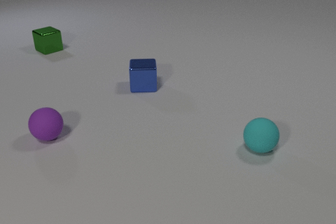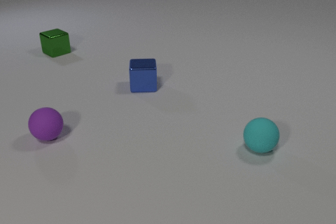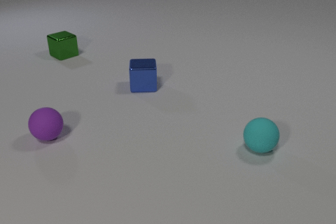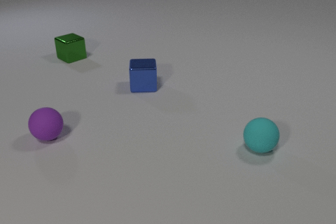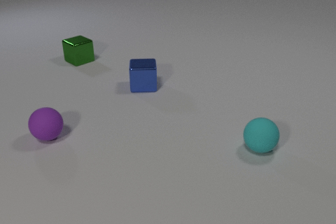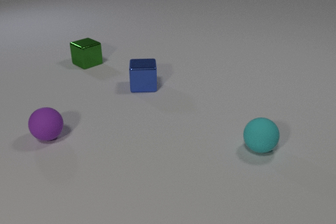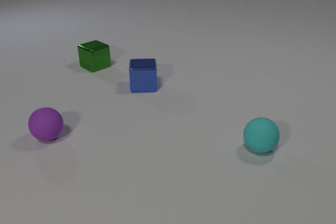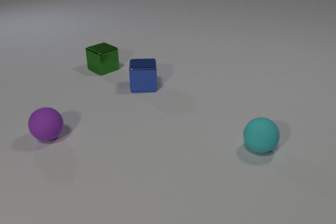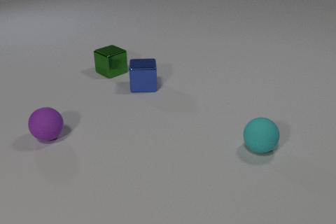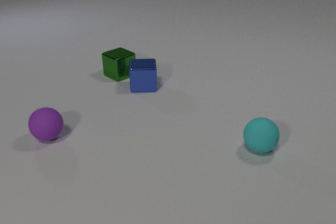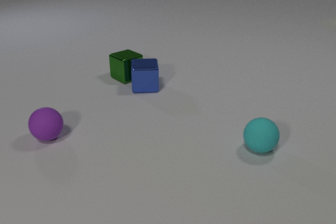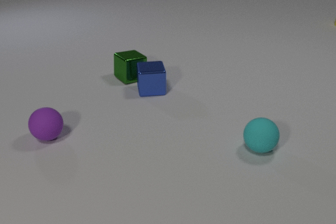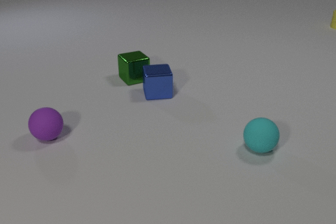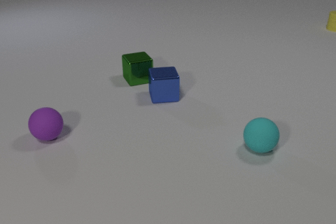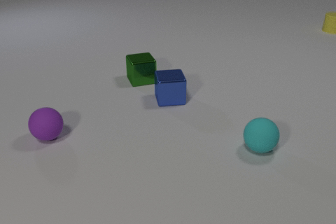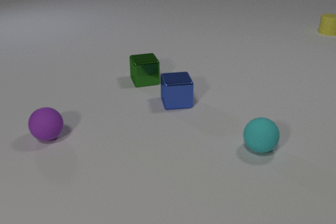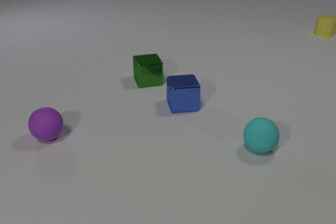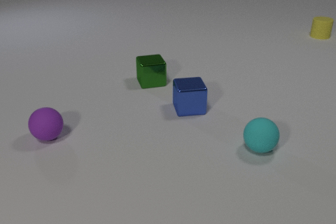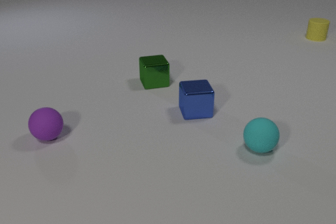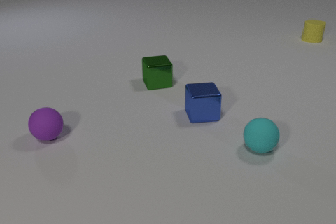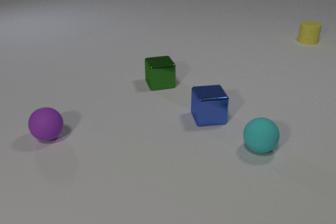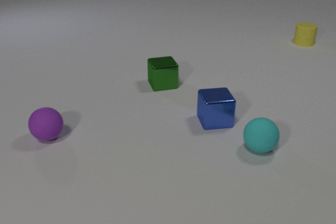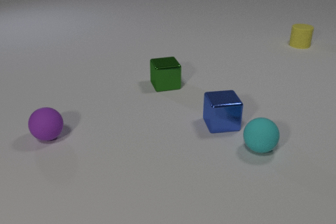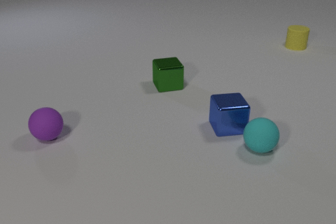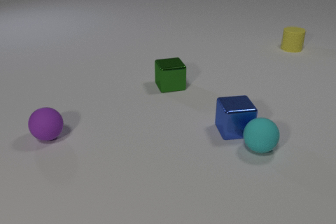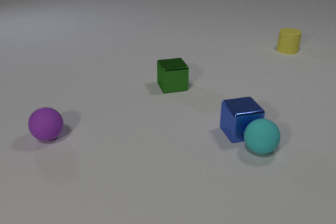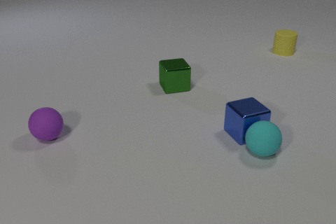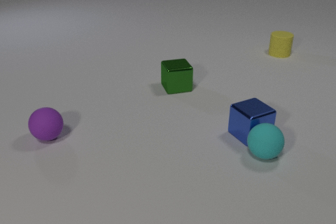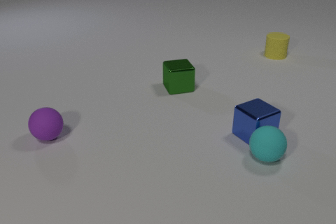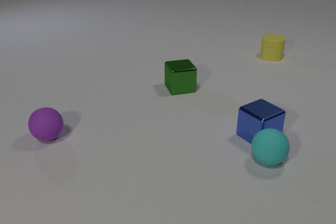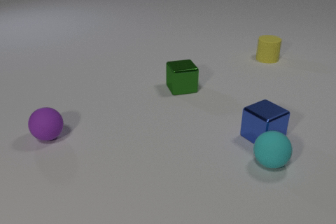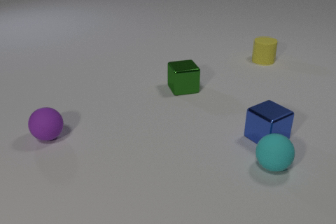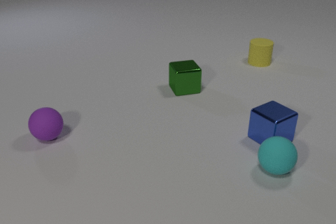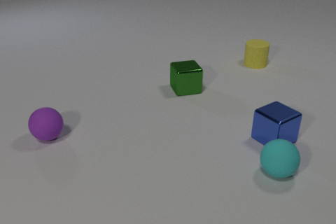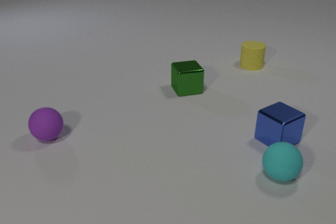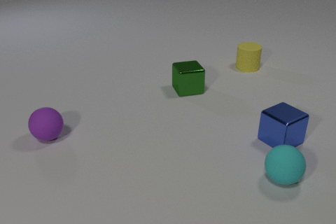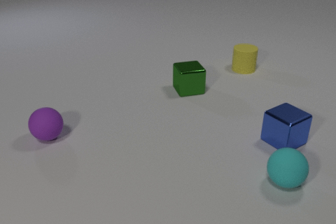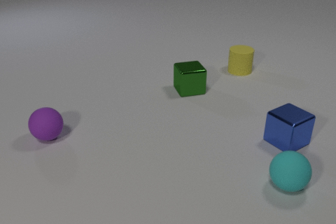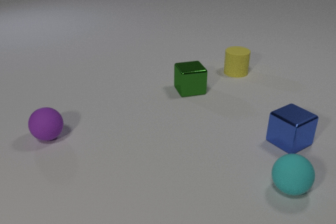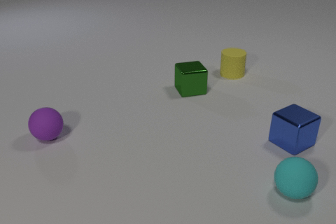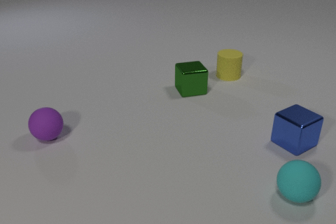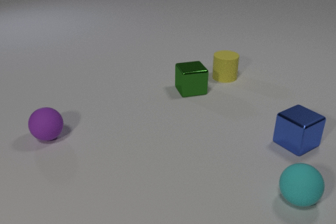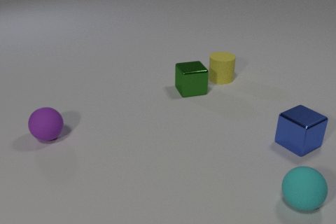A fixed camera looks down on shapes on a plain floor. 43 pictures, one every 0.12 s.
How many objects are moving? 4.
What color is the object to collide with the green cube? blue.
What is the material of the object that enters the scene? rubber.
0.00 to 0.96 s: The green metal cube slides toward the camera and to the right.
0.96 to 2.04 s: The green metal cube slides to the right and toward the camera, spins clockwise seen from above by about 30 degrees, its near face sliding to the left. The blue metal cube slides toward the camera and to the right. The yellow rubber cylinder comes in at the right edge, slides toward the camera and to the left. The green metal cube and the blue metal cube collide.
2.04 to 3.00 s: The green metal cube slides to the right and toward the camera. The blue metal cube slides to the right and toward the camera. The yellow rubber cylinder slides toward the camera and to the left. The blue metal cube and the cyan rubber sphere collide.
3.00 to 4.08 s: The green metal cube slides to the right and toward the camera. The blue metal cube slides to the right, spins so that its near face slides to the right, counterclockwise seen from above. The yellow rubber cylinder slides toward the camera and to the left. The cyan rubber sphere rolls toward the camera and to the right.
4.08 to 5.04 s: The blue metal cube slides to the right. The yellow rubber cylinder slides toward the camera and to the left. The cyan rubber sphere rolls toward the camera and to the right.
